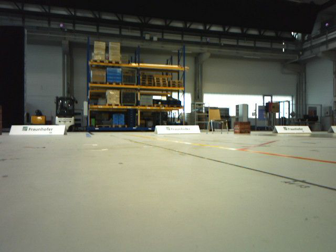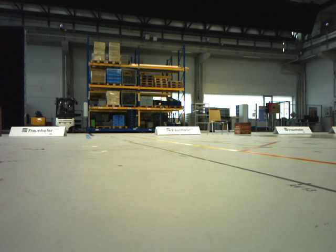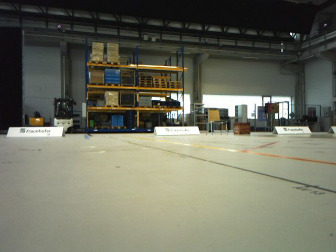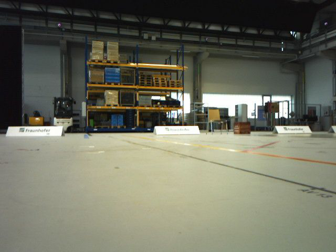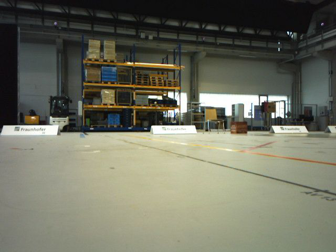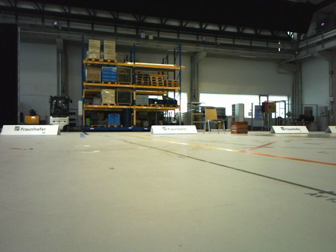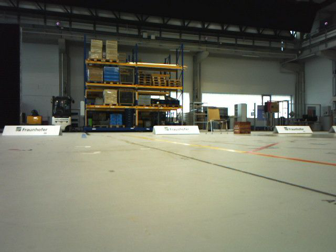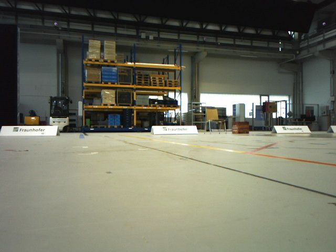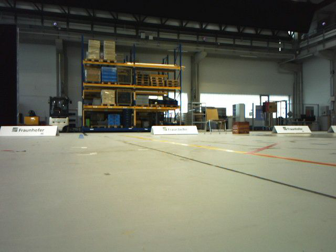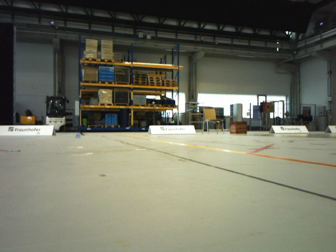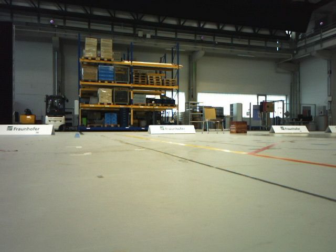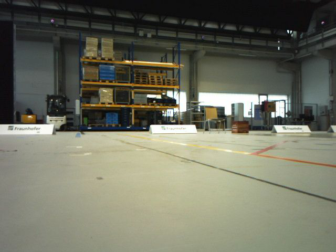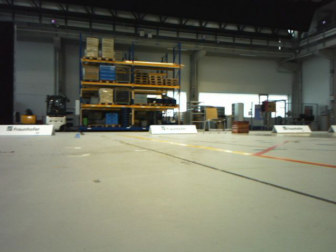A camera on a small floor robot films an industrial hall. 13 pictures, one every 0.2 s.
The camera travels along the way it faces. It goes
forward.
0.0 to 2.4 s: The camera travels forward, about 0.4 m, so what stands in front looms larger.
The film runs forward here.
